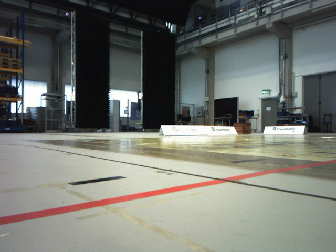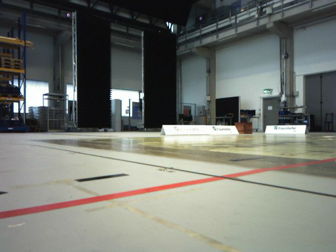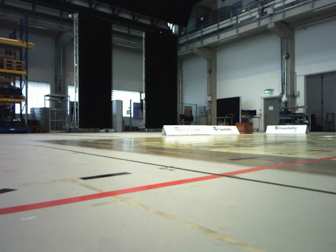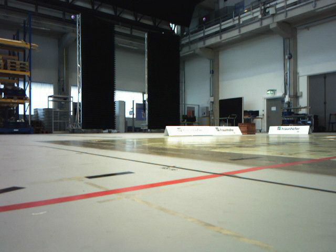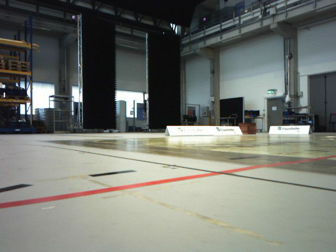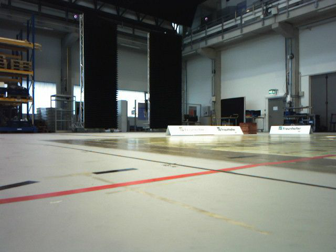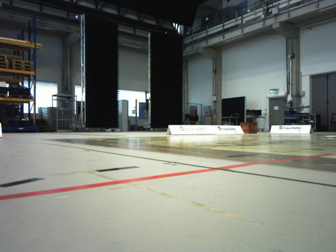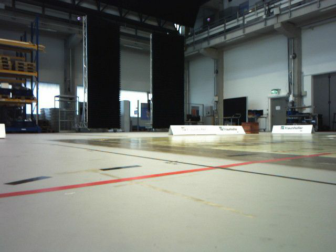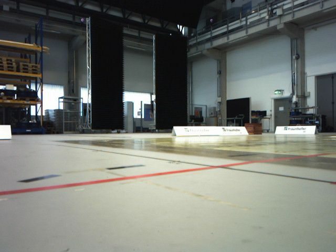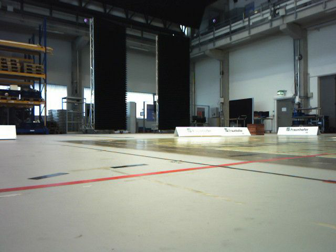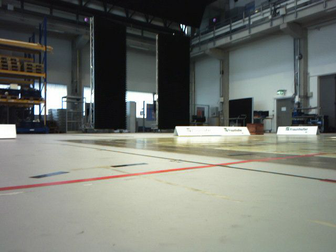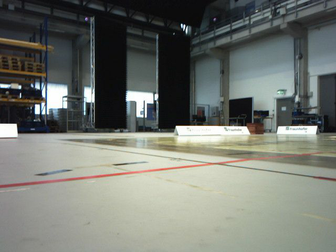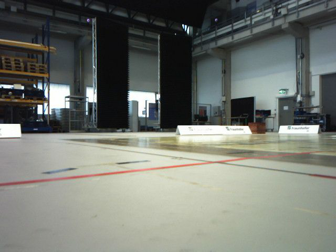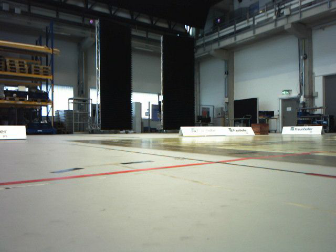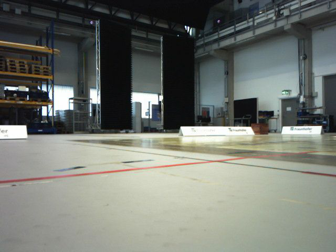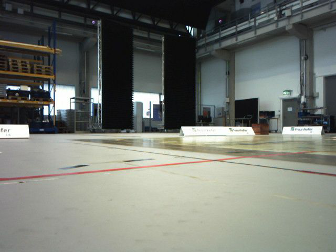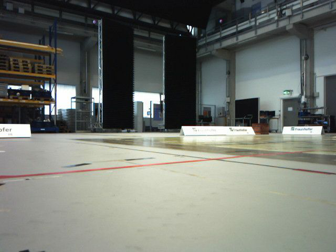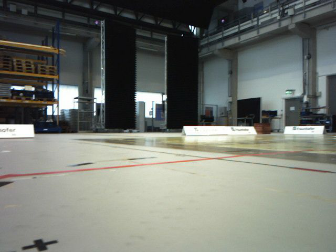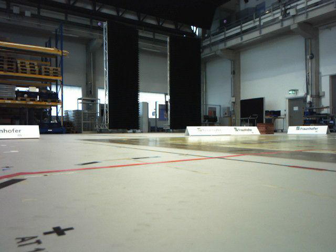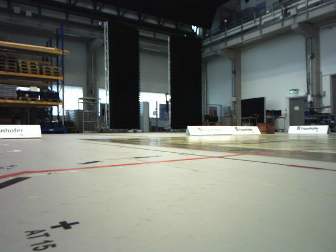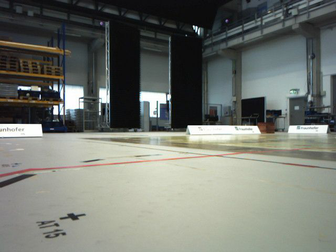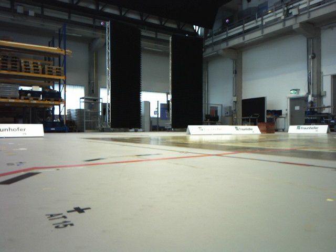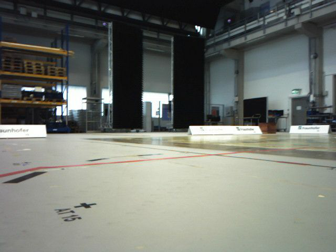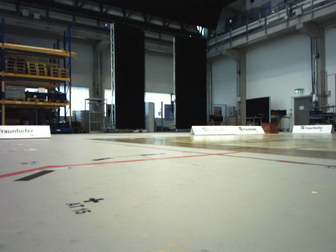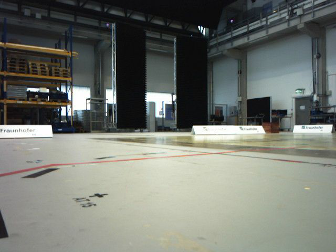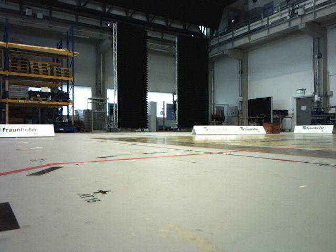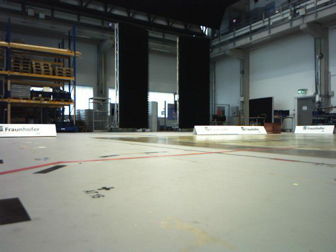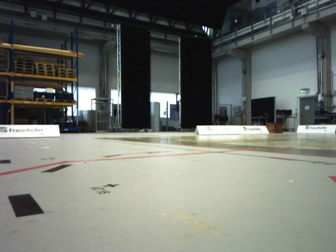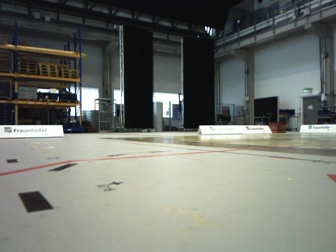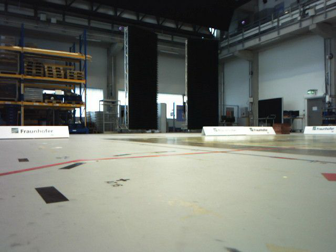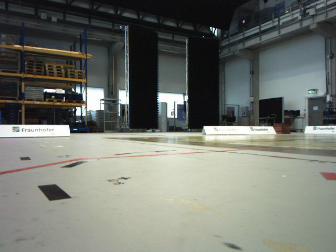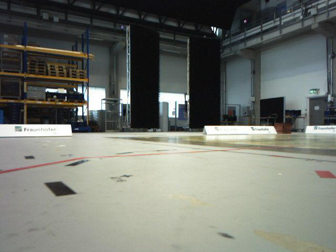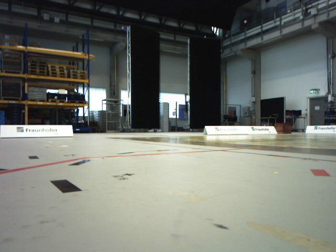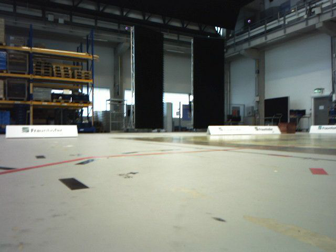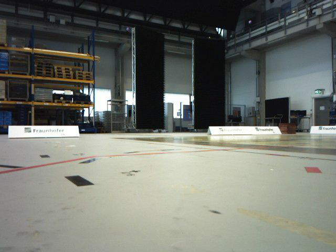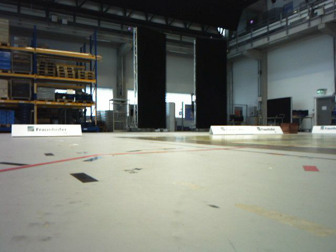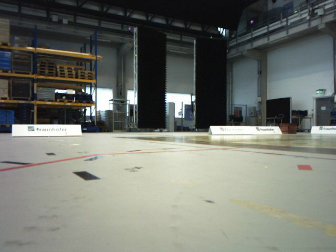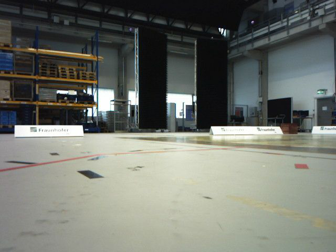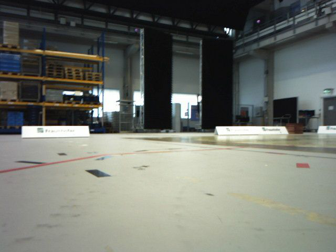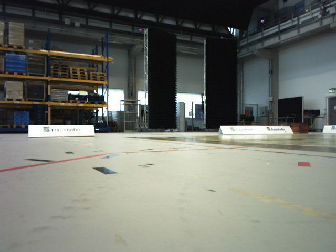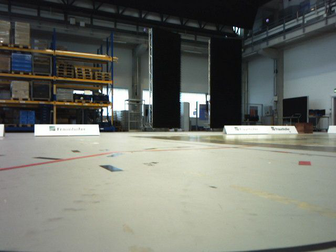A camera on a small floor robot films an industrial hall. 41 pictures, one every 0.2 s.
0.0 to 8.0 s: The scene slides to the right, as the camera pans about 15 degrees to its left. It travels backward, about 1.6 m, so what stands in front gets smaller.
The film runs backward here.
